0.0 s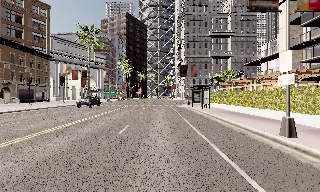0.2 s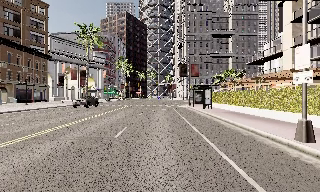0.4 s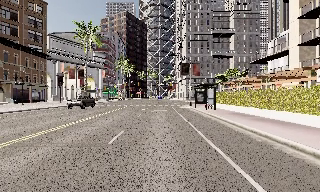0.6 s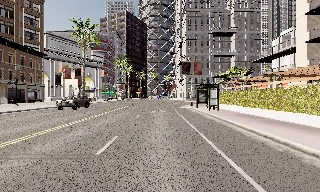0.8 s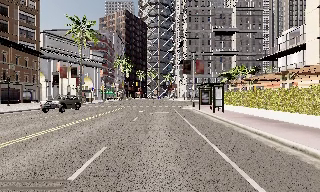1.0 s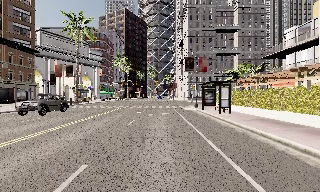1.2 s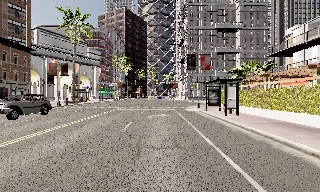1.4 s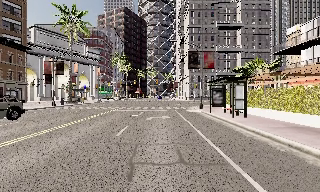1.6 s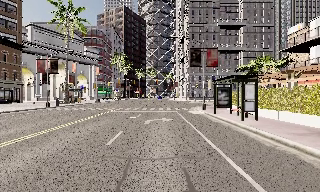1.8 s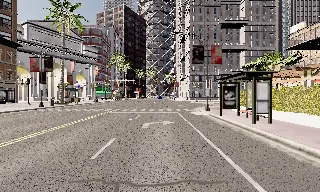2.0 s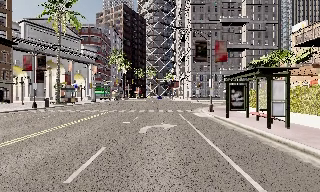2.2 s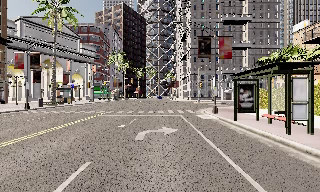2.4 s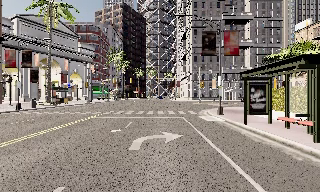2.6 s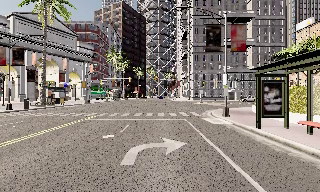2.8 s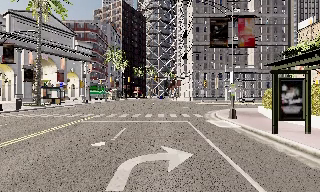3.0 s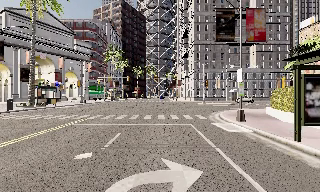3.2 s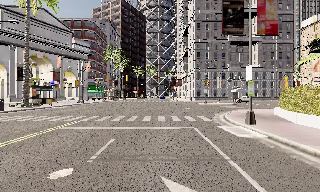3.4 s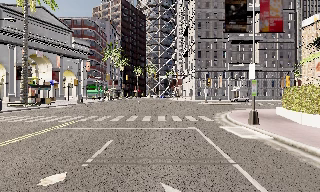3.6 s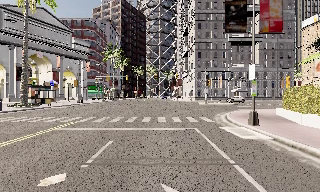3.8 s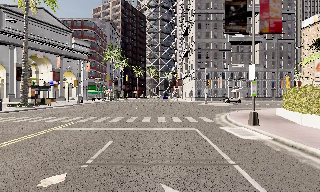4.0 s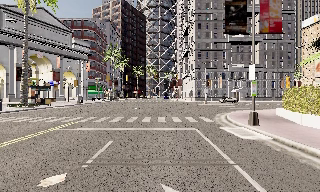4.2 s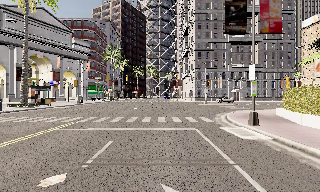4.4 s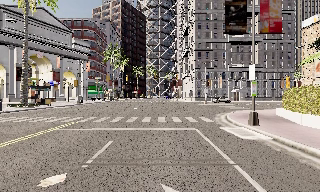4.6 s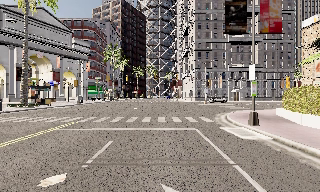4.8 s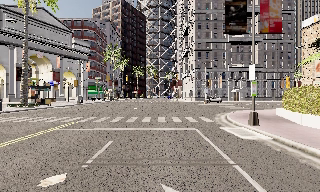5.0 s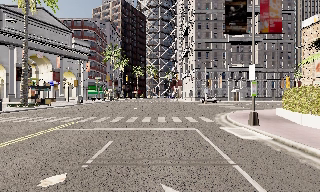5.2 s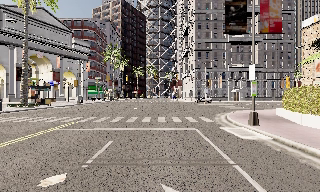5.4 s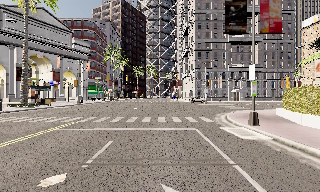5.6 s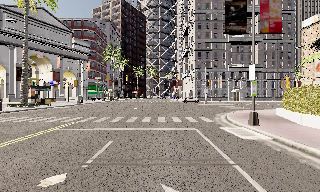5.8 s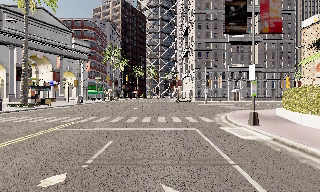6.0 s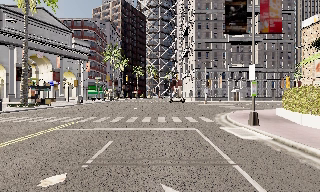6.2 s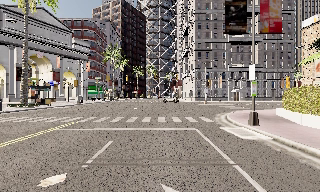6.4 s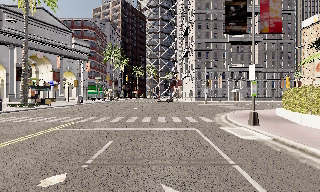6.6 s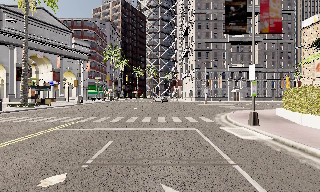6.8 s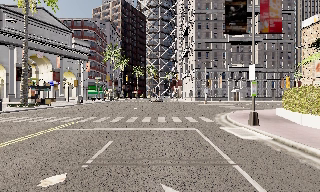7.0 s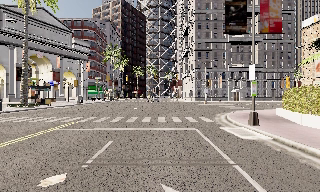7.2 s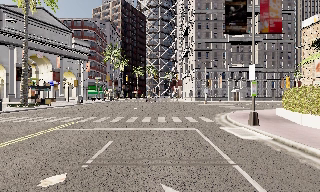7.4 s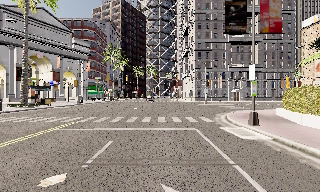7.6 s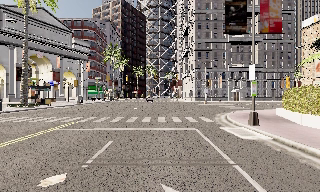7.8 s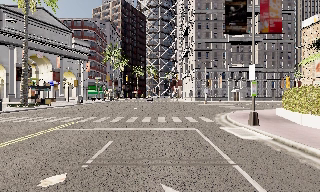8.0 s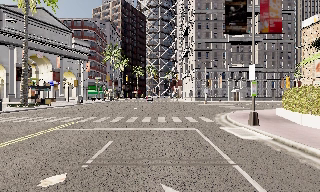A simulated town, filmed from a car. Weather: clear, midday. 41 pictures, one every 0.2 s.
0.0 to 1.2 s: The camera travels forward, about 7 m, so what stands in front looms larger. It gains speed.
1.2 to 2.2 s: The camera travels forward, about 6 m, so what stands in front looms larger.
2.2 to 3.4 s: The camera travels forward, about 6 m, so what stands in front looms larger. It loses speed.
3.4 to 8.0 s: The camera keeps its place and its aim.
The film runs forward here.
